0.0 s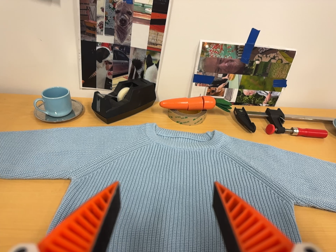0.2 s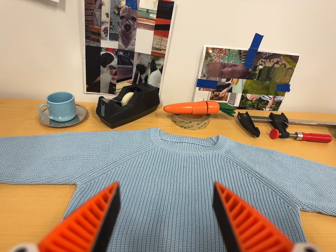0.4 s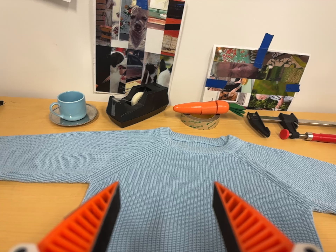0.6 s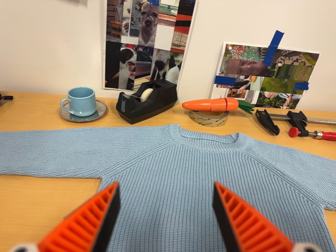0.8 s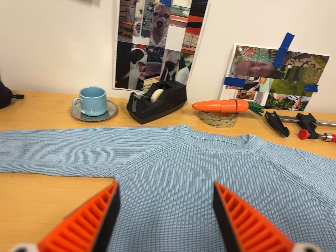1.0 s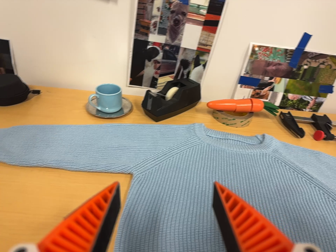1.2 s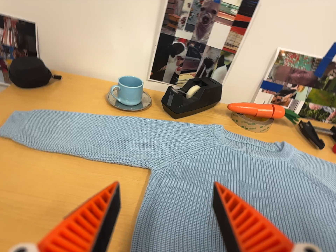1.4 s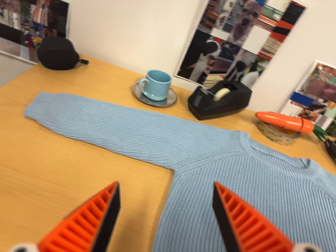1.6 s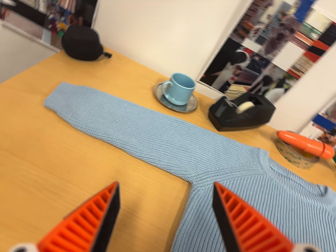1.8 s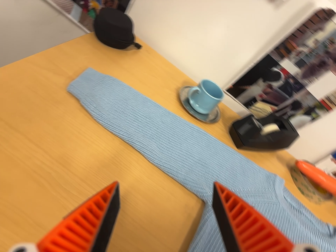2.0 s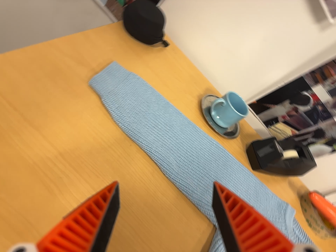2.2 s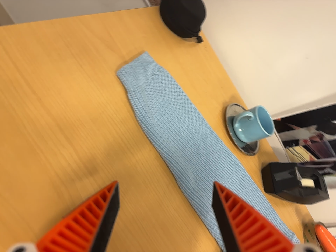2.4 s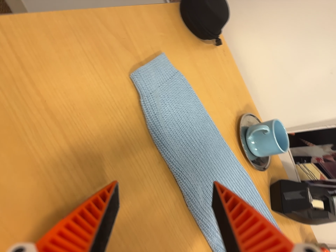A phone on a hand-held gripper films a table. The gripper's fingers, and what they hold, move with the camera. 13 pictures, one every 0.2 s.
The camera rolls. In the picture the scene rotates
clockwise.
0.0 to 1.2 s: The camera travels to its left, about 12 cm, so close, fixed things drift to the right. It rolls about its line of sight by about 10 degrees, and the scene rotates clockwise.
1.2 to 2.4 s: The camera travels to its left, forward and toward the top of its view, about 30 cm, so close, fixed things drift to the right. Its aim tips toward the bottom of its view by about 10 degrees. It rolls about its line of sight by about 50 degrees, and the scene rotates clockwise.
The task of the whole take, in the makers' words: left arm across.
The film runs forward here.
